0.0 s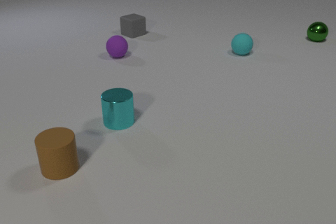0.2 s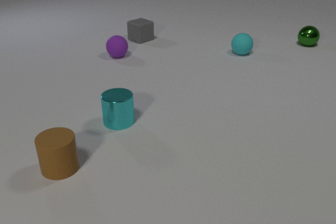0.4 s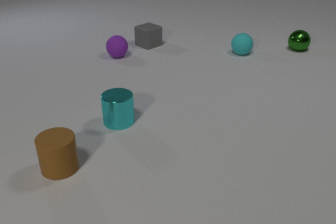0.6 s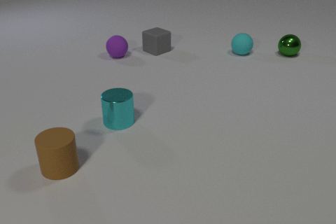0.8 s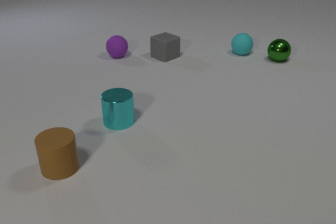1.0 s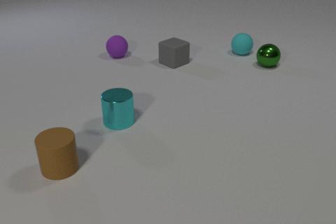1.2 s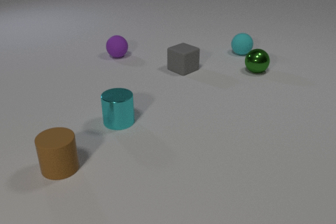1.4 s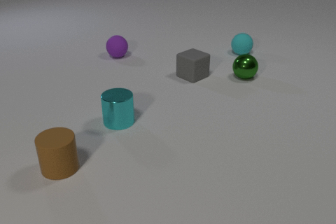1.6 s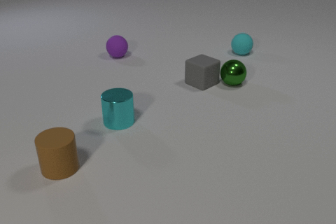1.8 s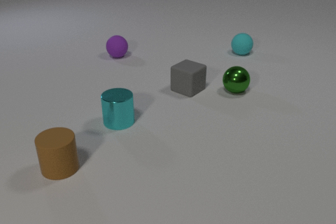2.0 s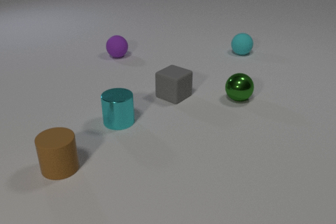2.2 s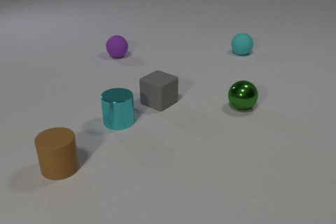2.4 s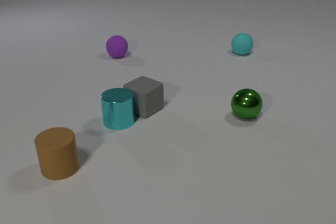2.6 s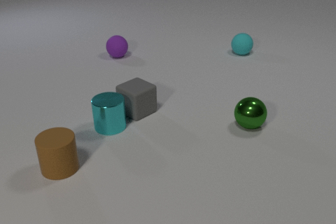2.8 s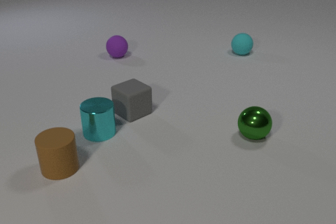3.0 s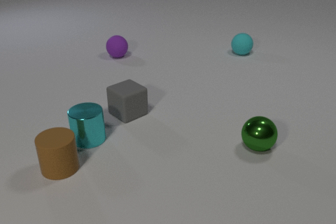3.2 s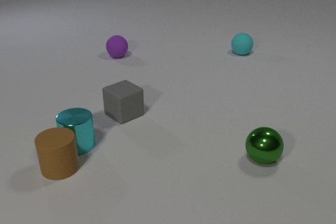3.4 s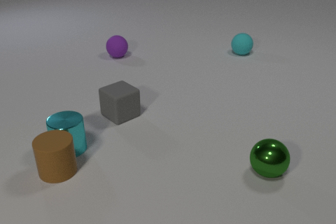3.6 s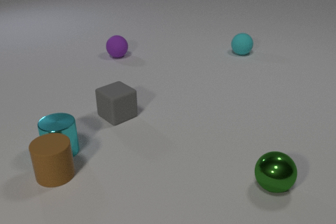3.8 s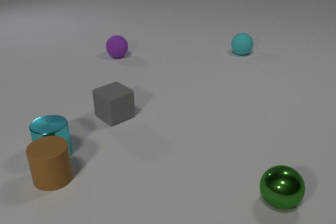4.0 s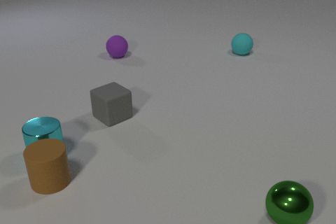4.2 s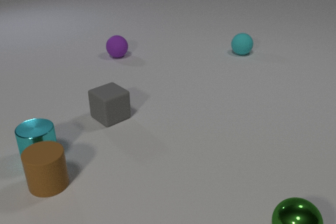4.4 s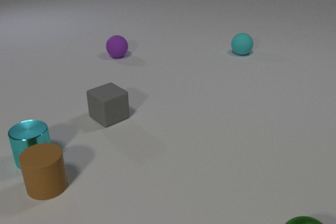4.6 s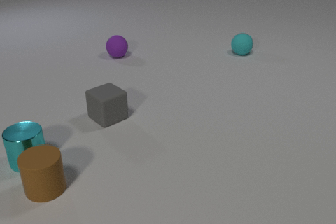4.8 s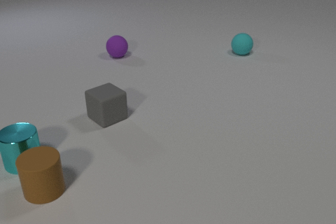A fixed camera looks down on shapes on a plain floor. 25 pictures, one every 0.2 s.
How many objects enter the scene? 0.
What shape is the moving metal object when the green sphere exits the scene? cylinder.
How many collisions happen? 3.
0.0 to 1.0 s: The gray rubber cube slides toward the camera and to the right. The green metal sphere rolls toward the camera and to the left.
1.0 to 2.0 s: The gray rubber cube slides toward the camera. The green metal sphere rolls toward the camera. The gray rubber cube and the green metal sphere collide.
2.0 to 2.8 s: The gray rubber cube slides to the left and toward the camera. The green metal sphere rolls toward the camera. The cyan metal cylinder slides to the left and toward the camera. The gray rubber cube and the cyan metal cylinder collide.
2.8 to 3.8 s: The gray rubber cube slides to the left. The green metal sphere rolls toward the camera. The cyan metal cylinder slides to the left and toward the camera. The brown rubber cylinder slides toward the camera. The cyan metal cylinder and the brown rubber cylinder collide.
3.8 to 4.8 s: The gray rubber cube slides to the left. The green metal sphere rolls toward the camera, leaves at the bottom edge. The cyan metal cylinder slides to the left. The brown rubber cylinder slides toward the camera and to the left.
